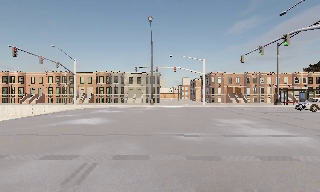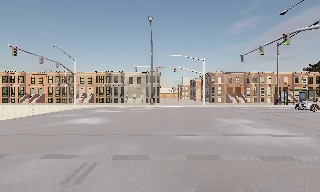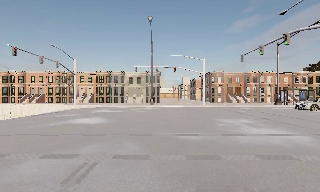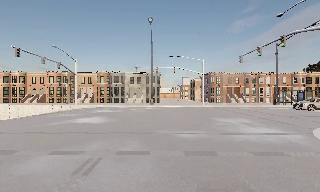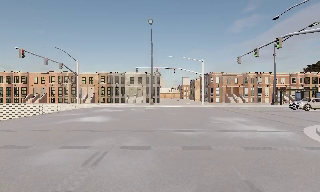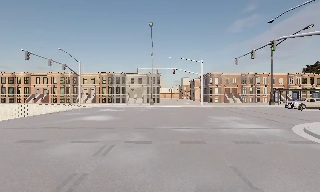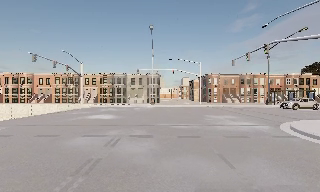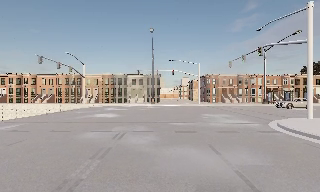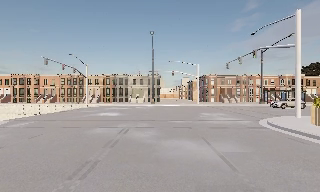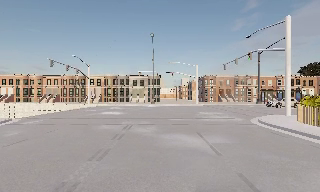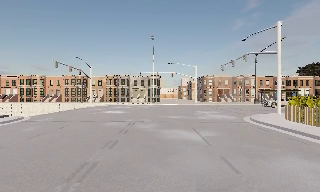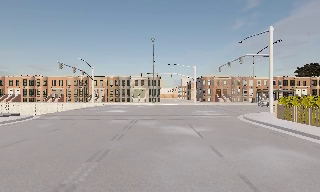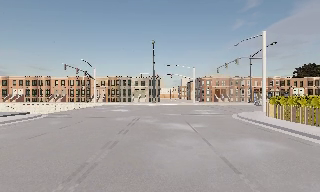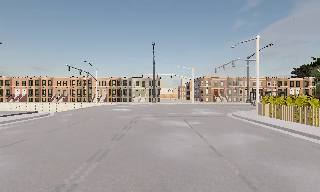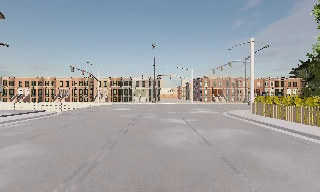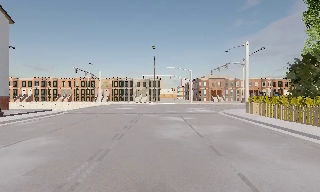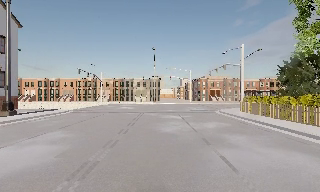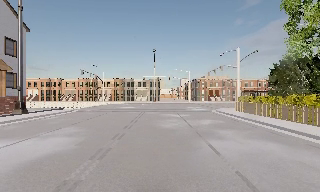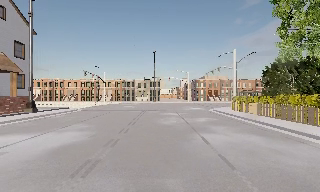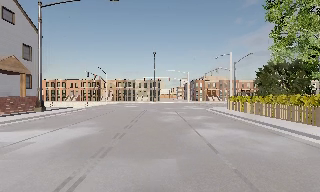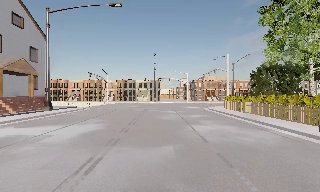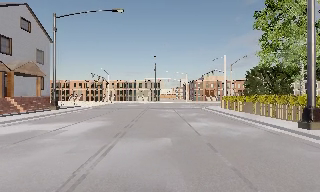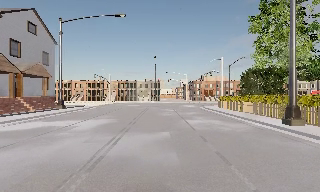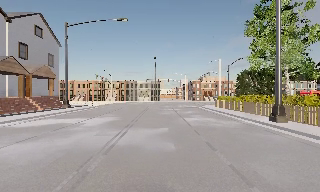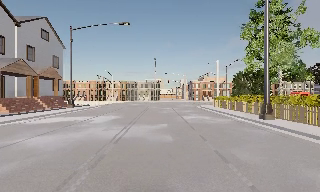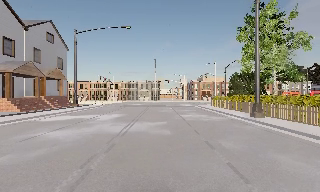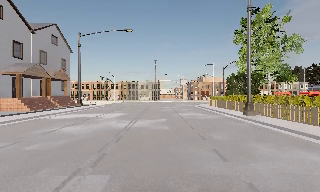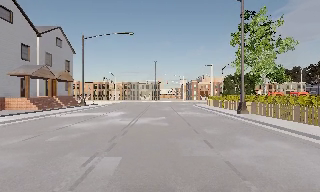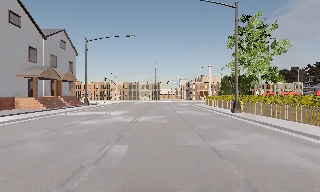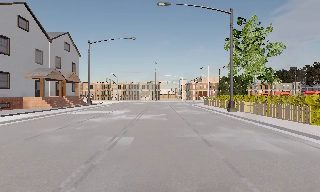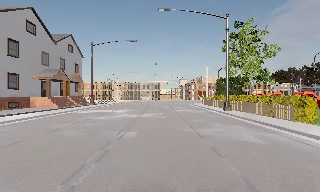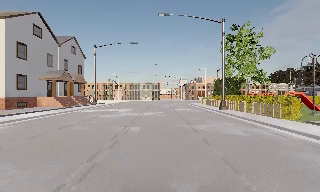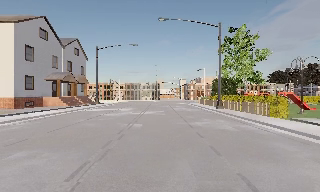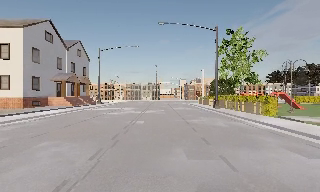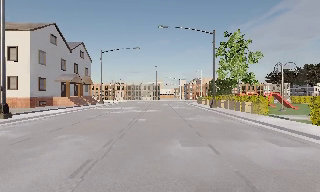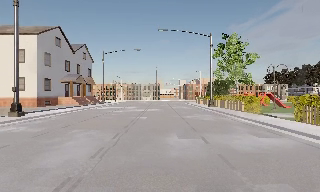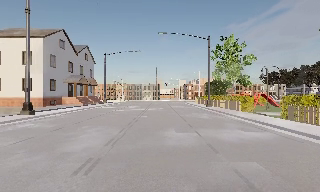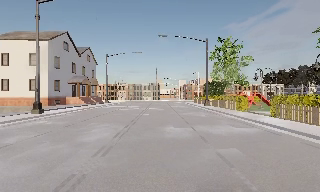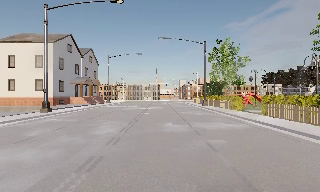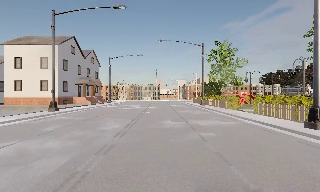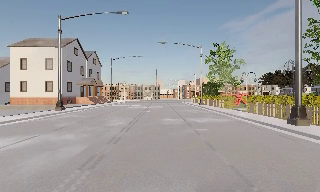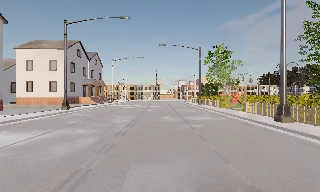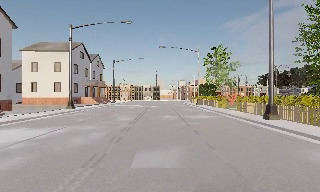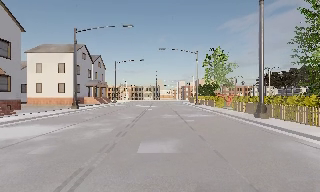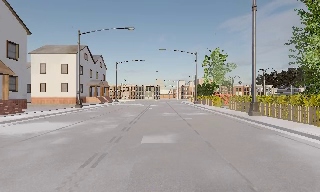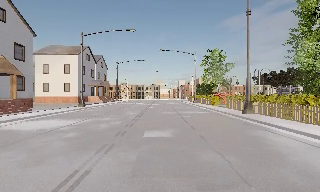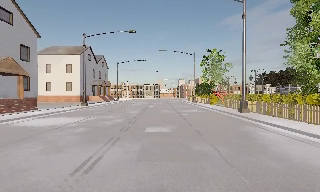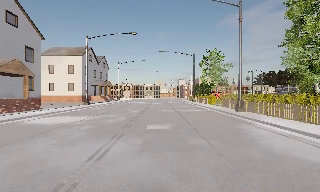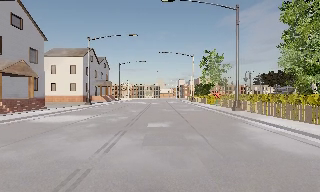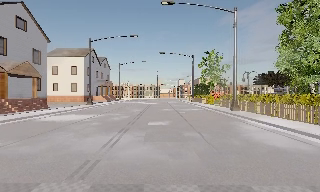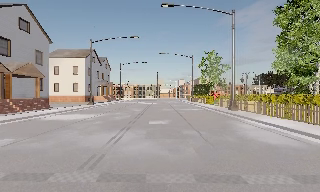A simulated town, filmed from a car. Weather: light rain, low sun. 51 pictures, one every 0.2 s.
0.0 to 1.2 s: The camera travels backward, about 2.5 m, so what stands in front gets smaller. It gains speed.
1.2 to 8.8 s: The camera travels backward, about 40 m, so what stands in front gets smaller.
8.8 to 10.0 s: The camera travels backward, about 4 m, so what stands in front gets smaller. It loses speed.
The film runs backward here.
